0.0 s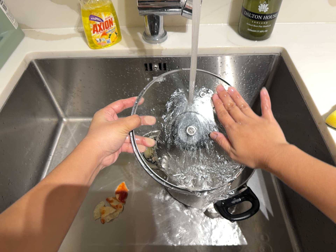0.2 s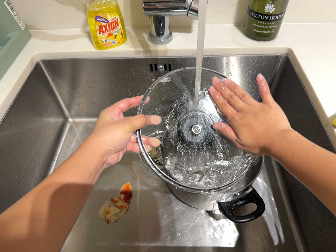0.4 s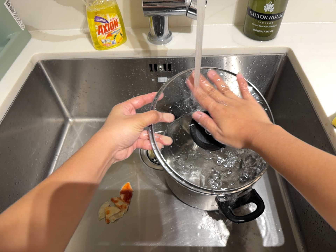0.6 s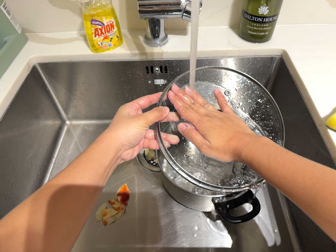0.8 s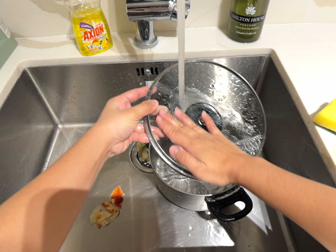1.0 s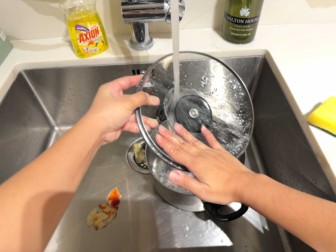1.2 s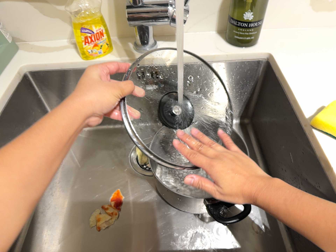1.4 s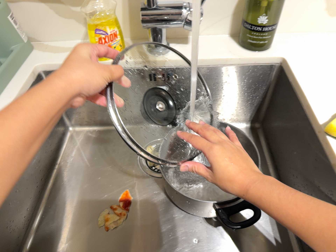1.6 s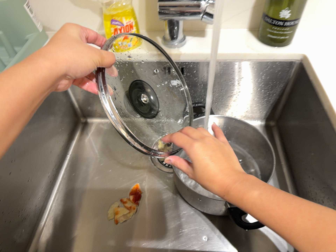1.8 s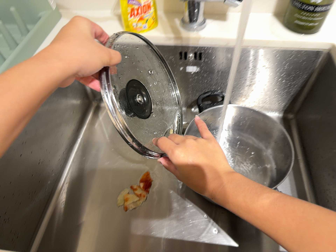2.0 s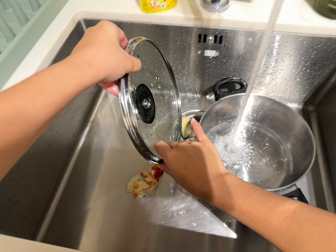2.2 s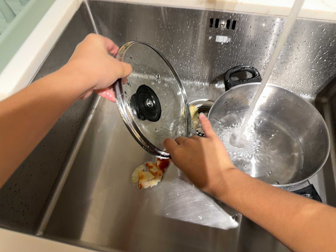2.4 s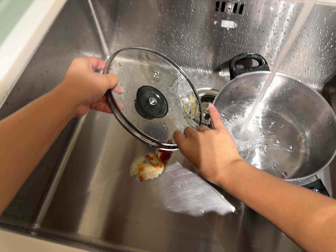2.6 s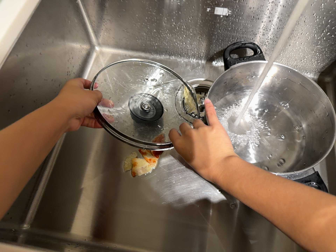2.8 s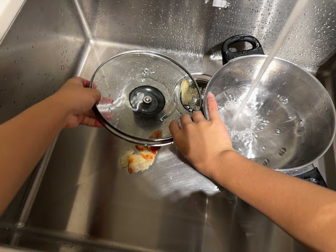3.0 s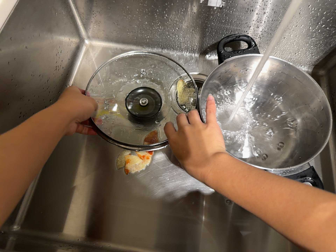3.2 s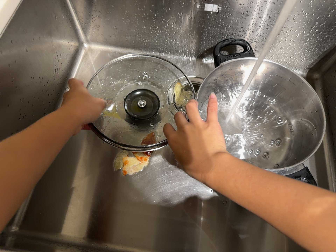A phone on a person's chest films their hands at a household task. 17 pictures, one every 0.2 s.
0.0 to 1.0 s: The camera shifts only a little, or ends up much as it began.
1.0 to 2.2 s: The camera travels forward and to its left, about 9 cm, so what stands in front looms larger. Its aim tips toward the bottom of its view by about 10 degrees, and the scene shifts upward. It rolls about its line of sight by about 10 degrees, and the scene rotates clockwise.
2.2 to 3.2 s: The camera shifts only a little, or ends up much as it began.
The film runs backward here.
